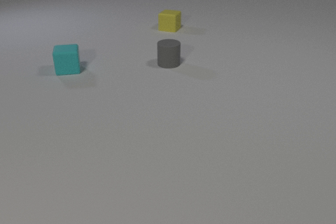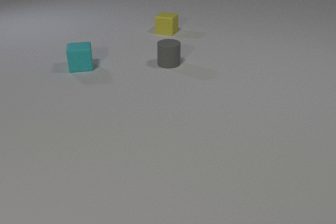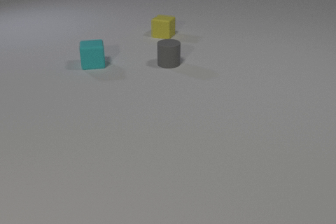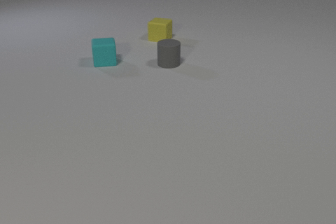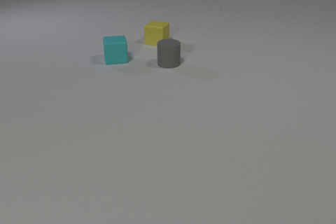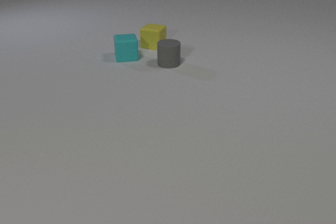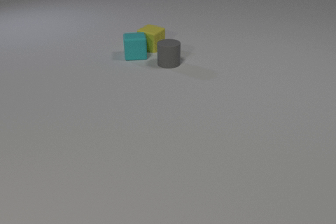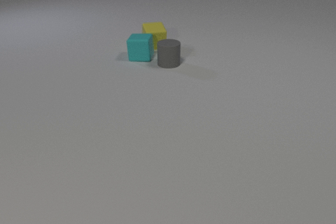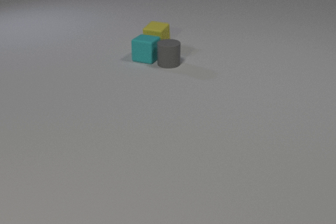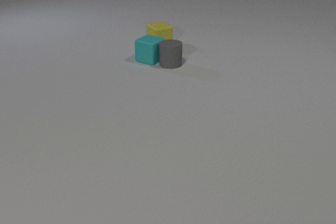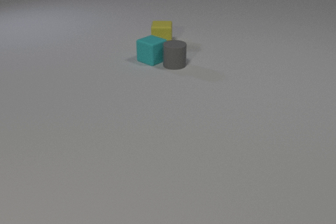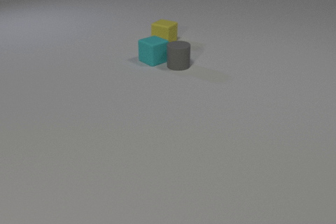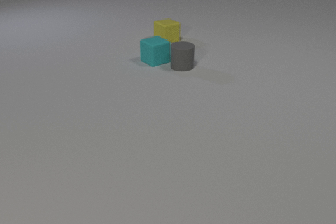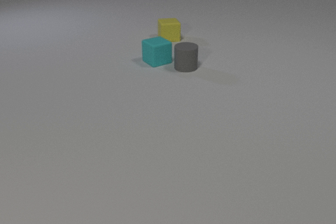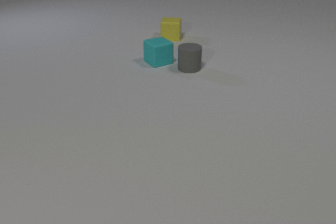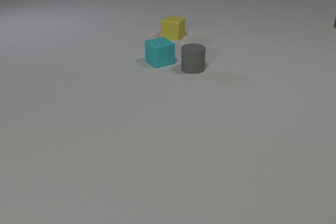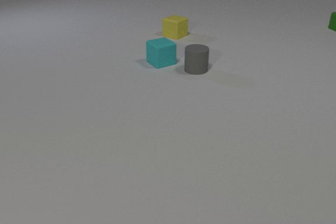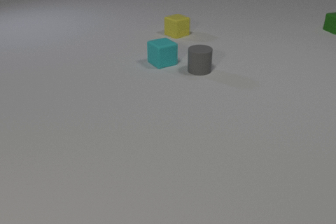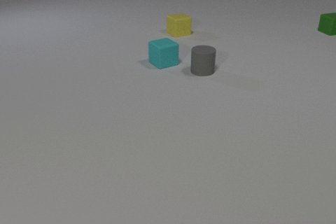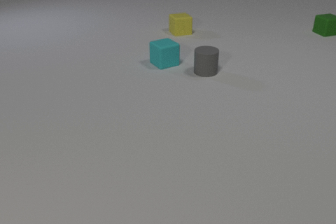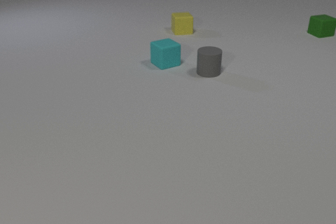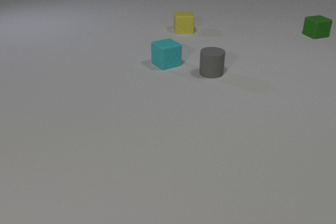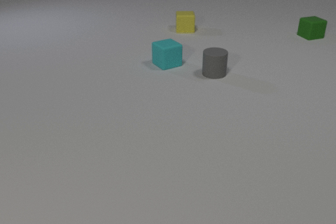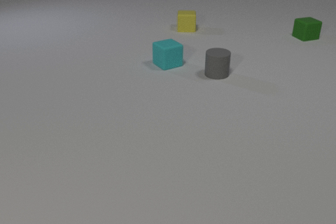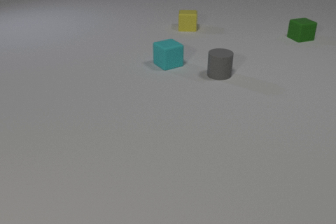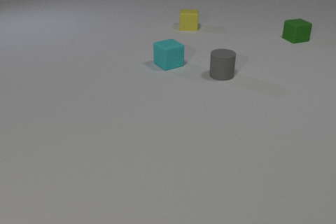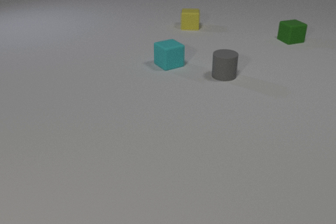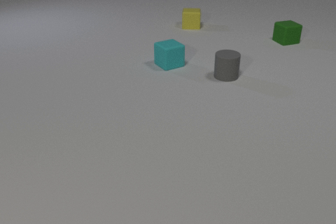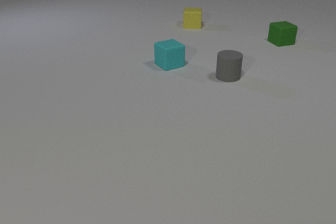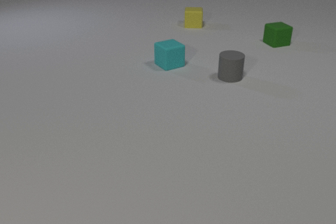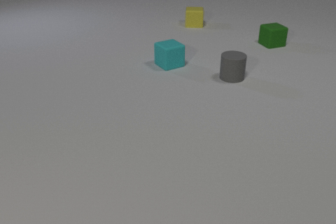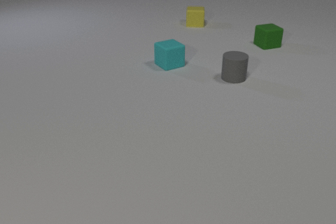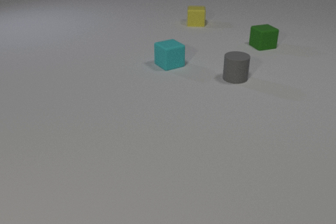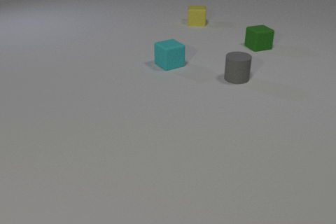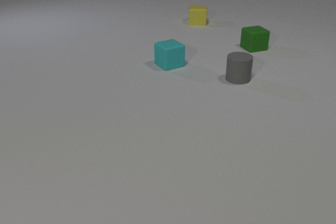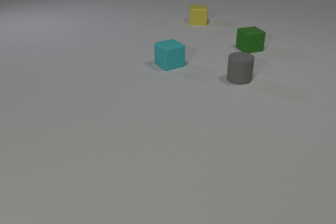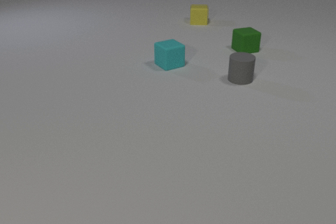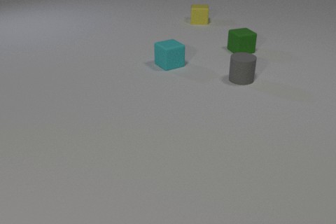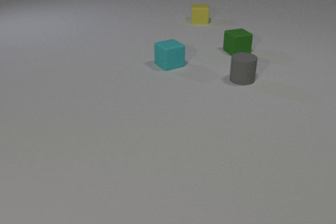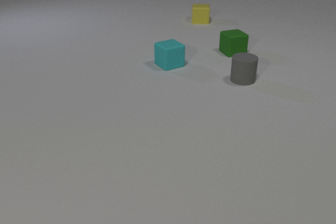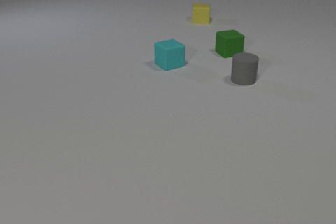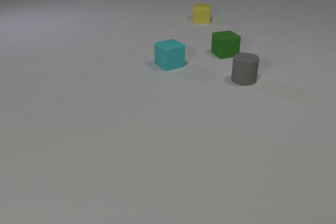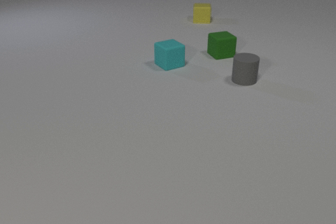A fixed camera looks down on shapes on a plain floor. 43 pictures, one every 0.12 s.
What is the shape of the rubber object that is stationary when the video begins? cylinder.
What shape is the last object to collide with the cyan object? cylinder.
Are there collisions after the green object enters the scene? no.
0.00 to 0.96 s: The yellow rubber cube slides toward the camera. The cyan rubber cube slides to the right, spins so that its near face slides to the left, clockwise seen from above. The yellow rubber cube and the cyan rubber cube collide.
0.96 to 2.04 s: The yellow rubber cube slides away from the camera and to the right. The cyan rubber cube slides to the right and toward the camera, spins clockwise seen from above by about 30 degrees, its near face sliding to the left. The gray rubber cylinder slides to the right and toward the camera. The green rubber cube comes in at the right edge, slides toward the camera and to the left. The cyan rubber cube and the gray rubber cylinder collide.
2.04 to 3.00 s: The yellow rubber cube slides away from the camera and to the right. The cyan rubber cube slides to the right. The gray rubber cylinder slides to the right and toward the camera. The green rubber cube slides toward the camera and to the left.
3.00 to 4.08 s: The yellow rubber cube slides away from the camera and to the right. The gray rubber cylinder slides to the right. The green rubber cube slides to the left and toward the camera.
4.08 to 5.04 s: The yellow rubber cube slides away from the camera and to the right. The gray rubber cylinder slides to the right. The green rubber cube slides to the left and toward the camera.
